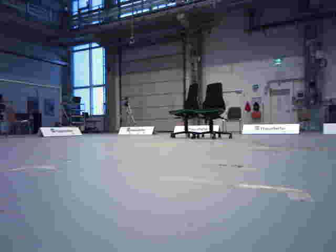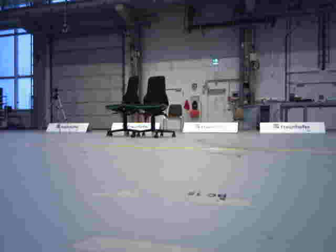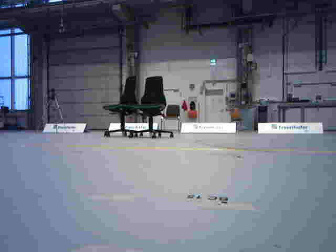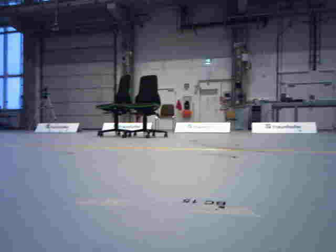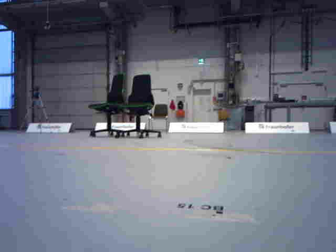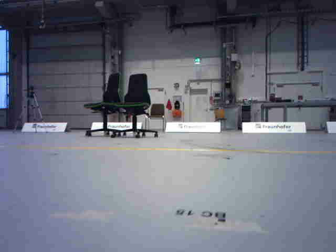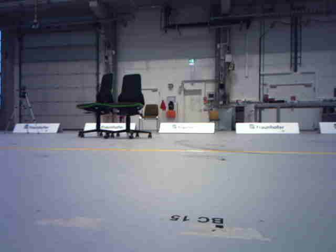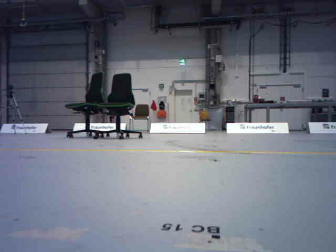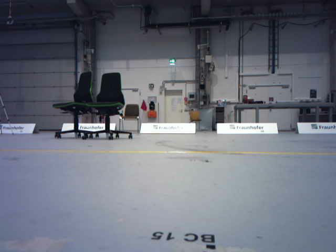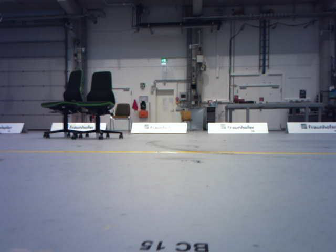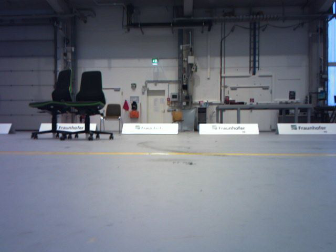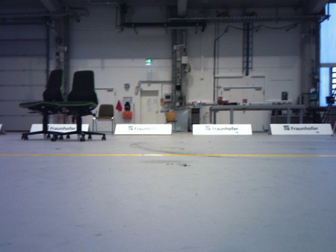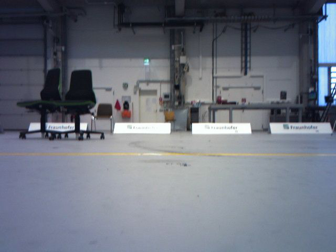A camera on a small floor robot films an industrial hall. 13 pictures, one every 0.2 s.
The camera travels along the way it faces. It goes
forward.
0.0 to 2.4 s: The camera pans to its right, which is clockwise from overhead, by about 15 degrees. It travels forward, about 0.5 m, so what stands in front looms larger.
The film runs forward here.
